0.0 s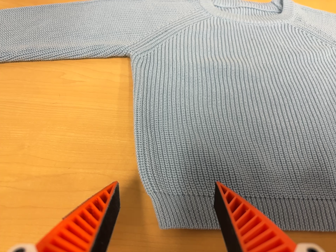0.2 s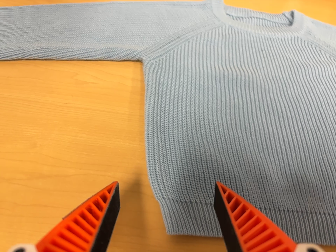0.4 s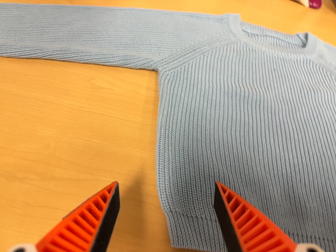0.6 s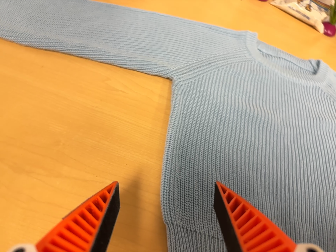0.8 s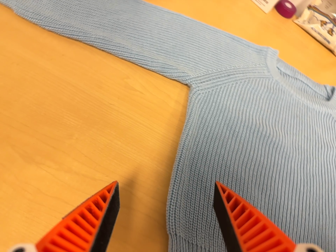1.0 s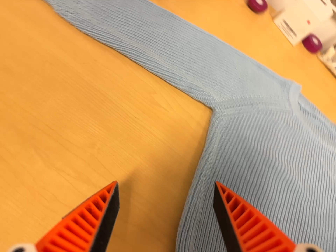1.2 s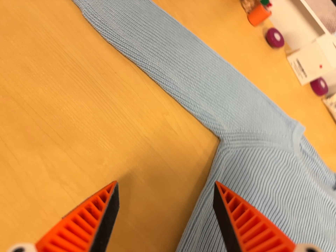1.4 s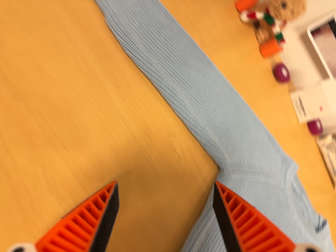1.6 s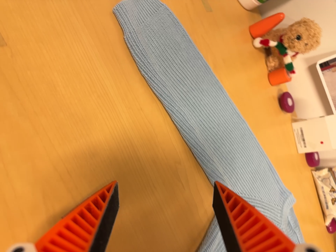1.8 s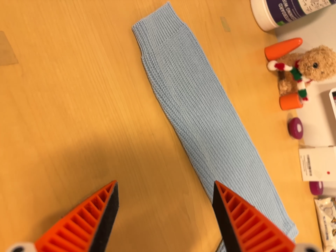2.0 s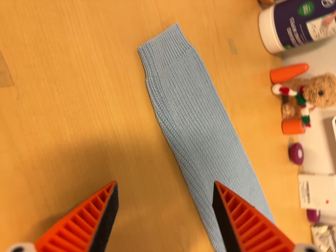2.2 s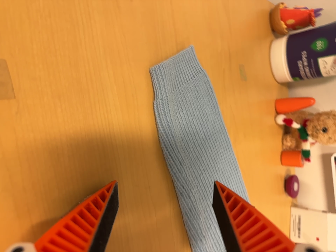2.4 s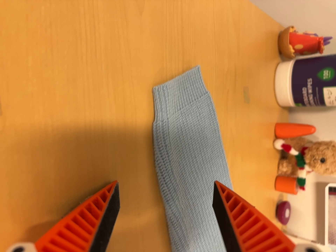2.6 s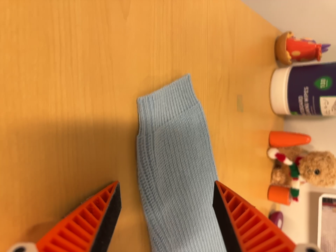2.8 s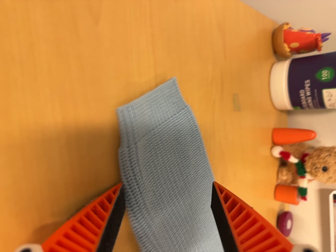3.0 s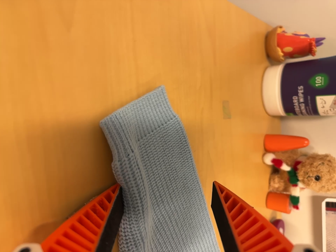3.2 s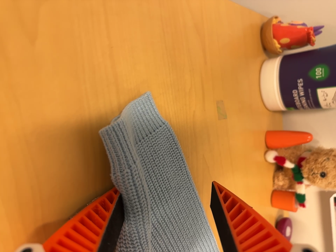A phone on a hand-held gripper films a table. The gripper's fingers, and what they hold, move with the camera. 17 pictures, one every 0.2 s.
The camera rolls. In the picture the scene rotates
clockwise.
0.0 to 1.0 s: The camera travels to its left and toward the top of its view, about 14 cm, so close, fixed things drift to the right. It rolls about its line of sight by about 35 degrees, and the scene rotates clockwise.
1.0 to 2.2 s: The camera pans to its right by about 10 degrees. It travels toward the top of its view, to its left and forward, about 20 cm, so close, fixed things drift downward. It rolls about its line of sight by about 40 degrees, and the scene rotates clockwise.
2.2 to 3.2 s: The camera travels forward, toward the top of its view and to its right, about 12 cm, so what stands in front looms larger.
The film runs forward here.
